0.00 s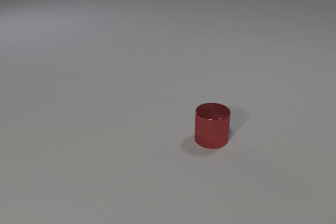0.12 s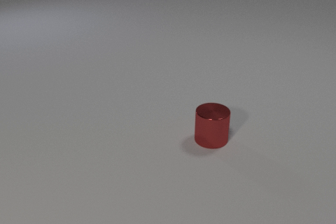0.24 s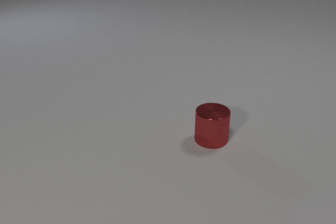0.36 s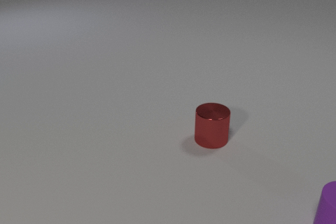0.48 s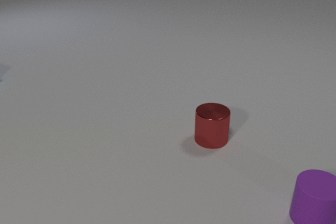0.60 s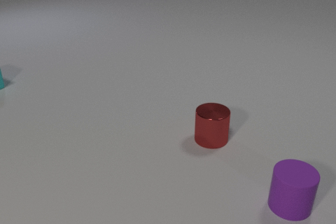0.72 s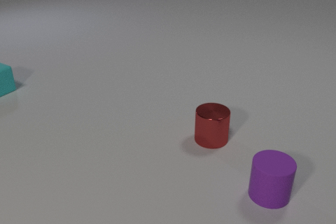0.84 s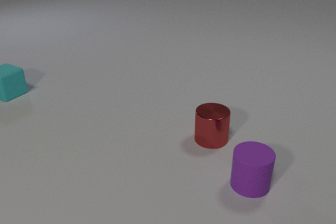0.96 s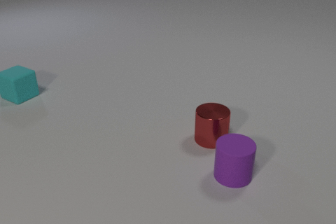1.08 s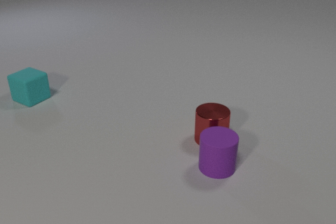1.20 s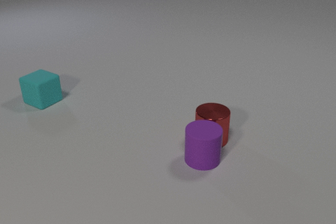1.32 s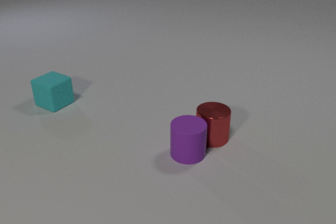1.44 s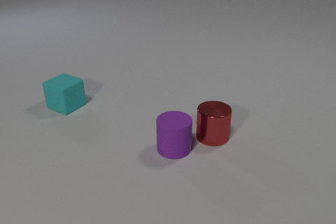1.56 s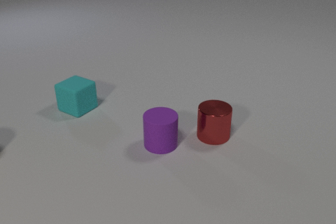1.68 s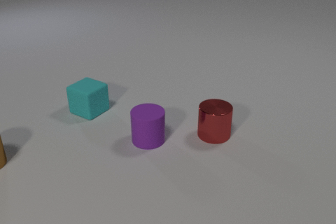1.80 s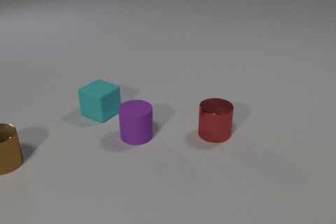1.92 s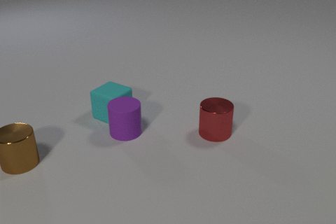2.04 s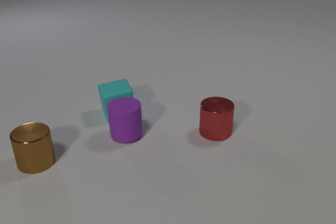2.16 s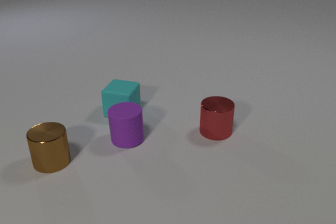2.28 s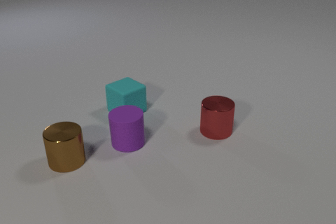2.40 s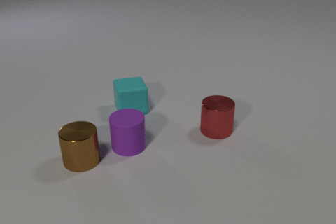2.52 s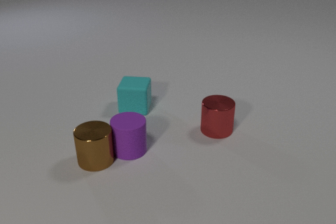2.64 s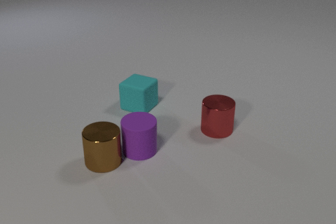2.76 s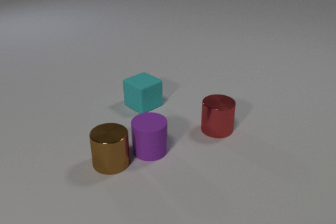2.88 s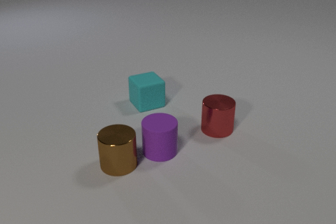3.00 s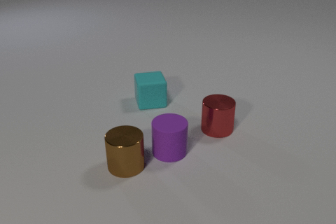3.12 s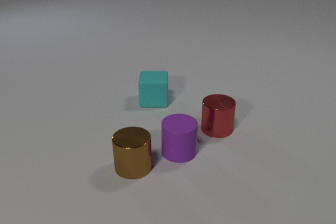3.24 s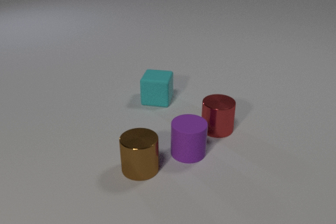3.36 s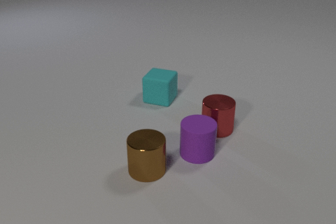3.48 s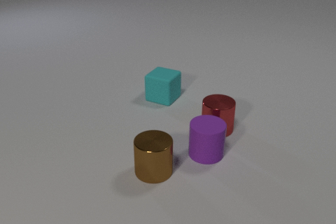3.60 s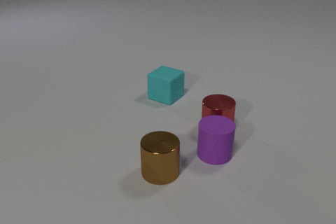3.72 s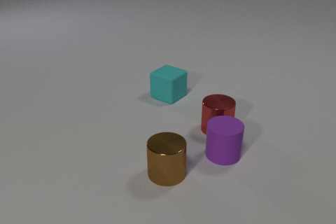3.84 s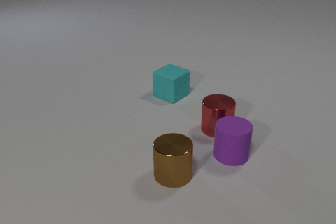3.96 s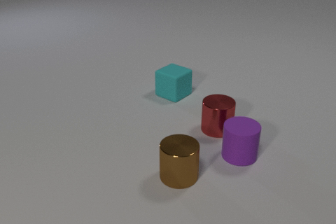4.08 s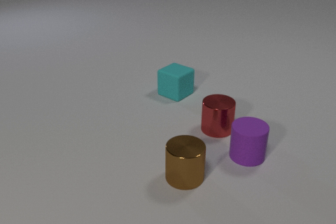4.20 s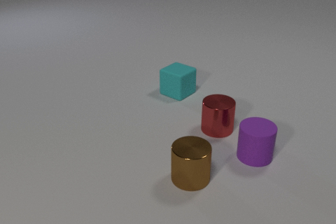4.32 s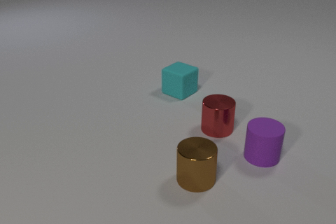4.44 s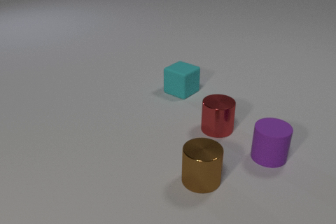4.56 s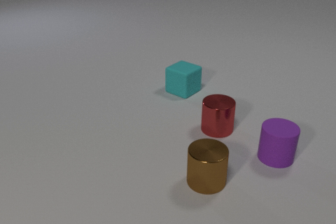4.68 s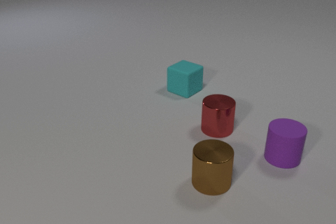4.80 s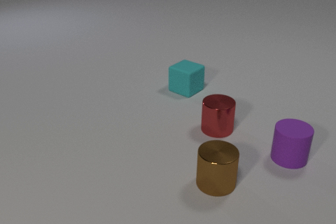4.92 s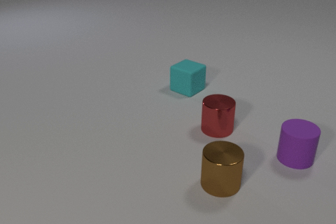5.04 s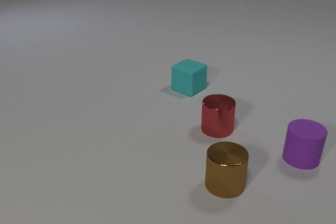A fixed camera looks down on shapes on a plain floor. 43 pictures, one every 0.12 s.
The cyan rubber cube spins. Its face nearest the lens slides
to the left.
The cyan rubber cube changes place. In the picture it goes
to the right.
0.00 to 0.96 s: The purple rubber cylinder comes in at the right edge, slides to the left and away from the camera. The cyan rubber cube comes in at the left edge, slides to the right and toward the camera.
0.96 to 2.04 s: The purple rubber cylinder slides to the left and away from the camera. The cyan rubber cube slides to the right and toward the camera, spins clockwise seen from above by about 30 degrees, its near face sliding to the left. The red metal cylinder slides away from the camera. The brown metal cylinder comes in at the left edge, slides to the right. The purple rubber cylinder and the red metal cylinder collide. The purple rubber cylinder and the cyan rubber cube collide.
2.04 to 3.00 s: The purple rubber cylinder slides to the right and toward the camera. The cyan rubber cube slides to the right and away from the camera, spins clockwise seen from above by about 180 degrees, its near face sliding to the left. The brown metal cylinder slides to the right. The purple rubber cylinder and the brown metal cylinder collide.
3.00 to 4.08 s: The purple rubber cylinder slides to the right. The cyan rubber cube slides to the right and away from the camera, spins so that its near face slides to the left, clockwise seen from above. The brown metal cylinder slides to the right.
4.08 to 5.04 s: The purple rubber cylinder slides to the right. The cyan rubber cube slides to the right and away from the camera. The brown metal cylinder slides to the right.
What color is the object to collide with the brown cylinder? purple.
What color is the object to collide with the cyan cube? purple.
How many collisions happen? 3.
